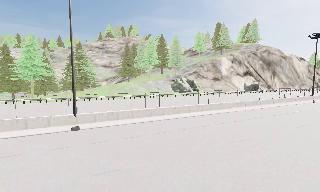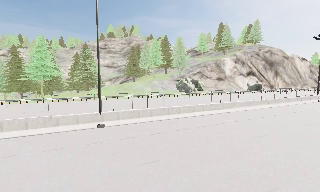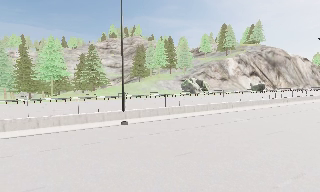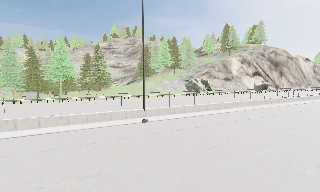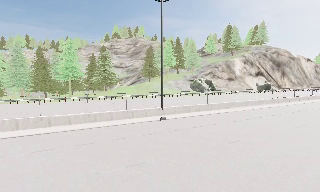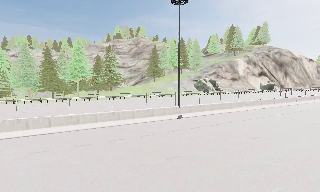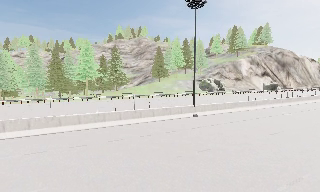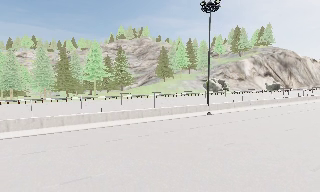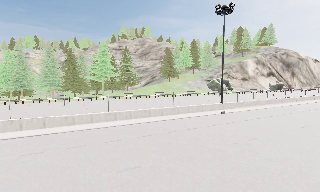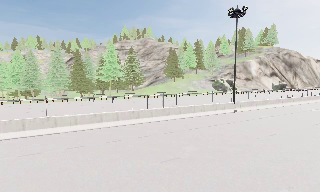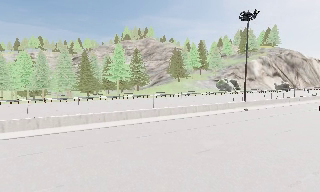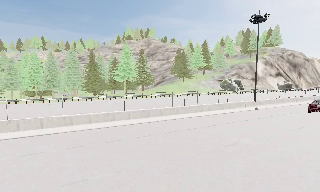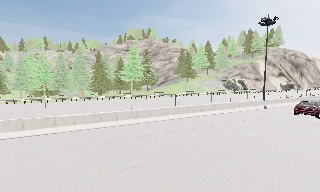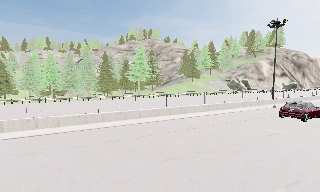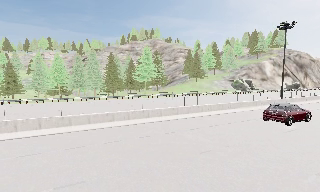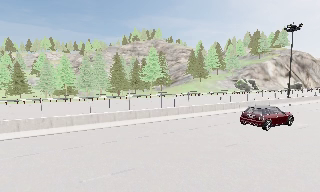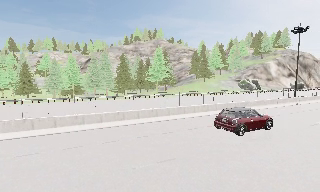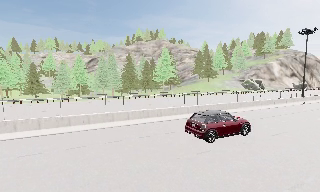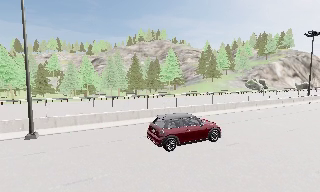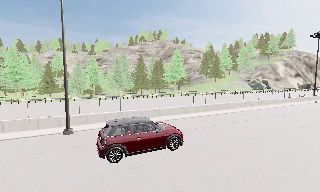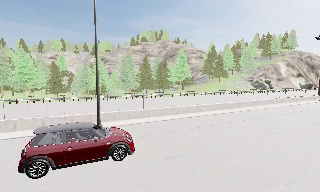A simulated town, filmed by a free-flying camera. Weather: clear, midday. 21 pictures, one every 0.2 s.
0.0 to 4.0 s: The camera travels to its left and backward, about 40 m, so close, fixed things drift to the right.
The film runs backward here.
